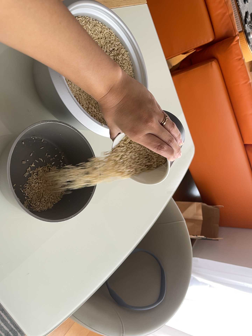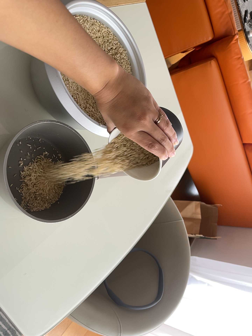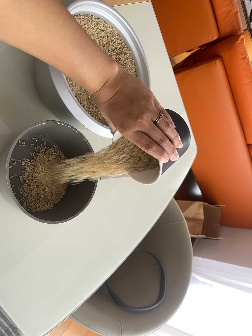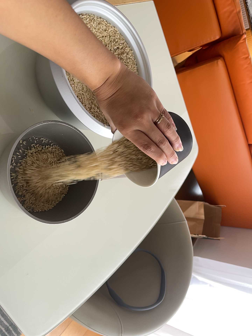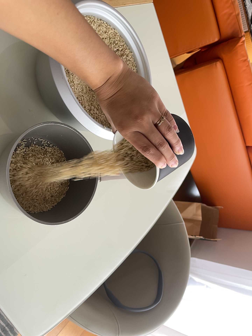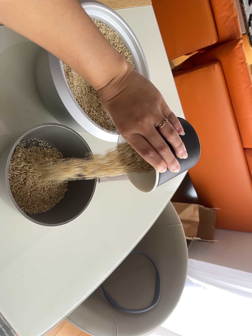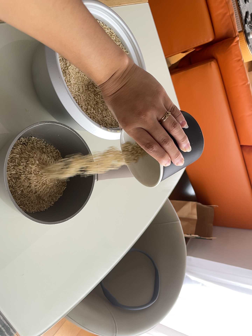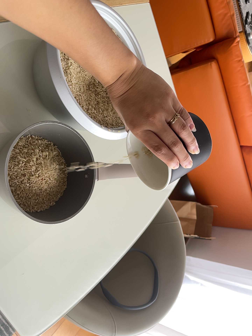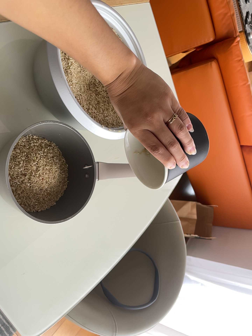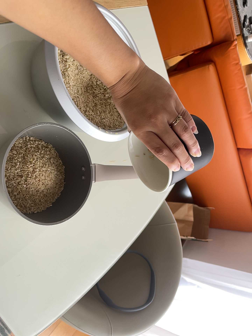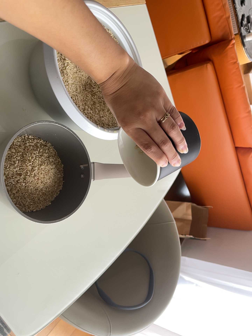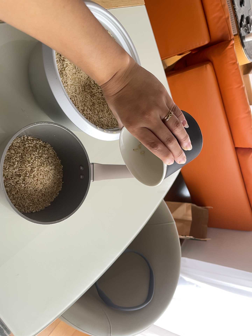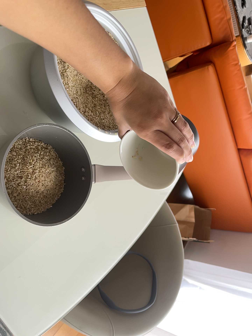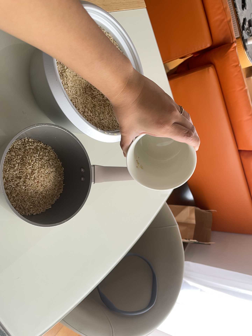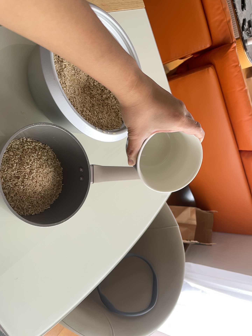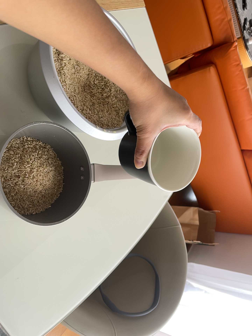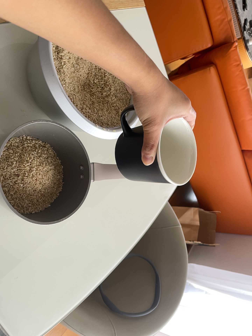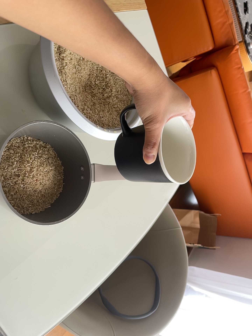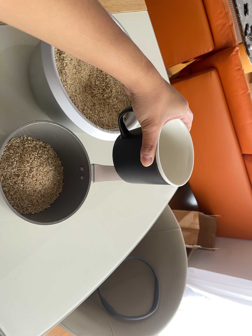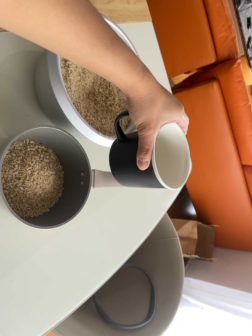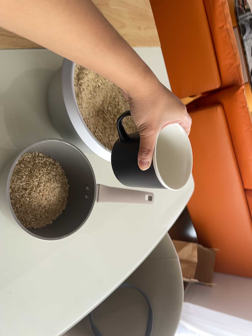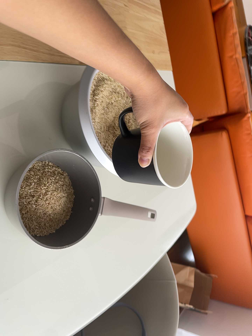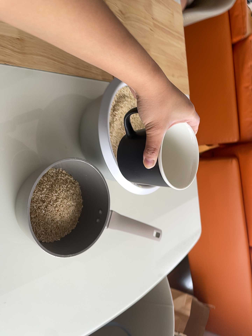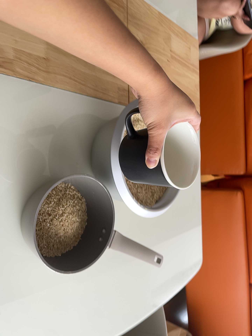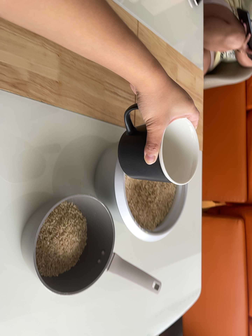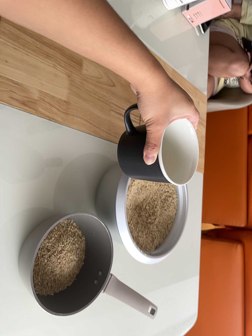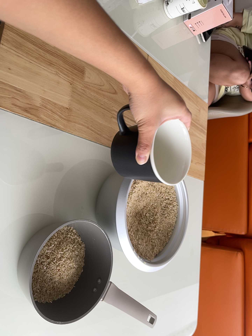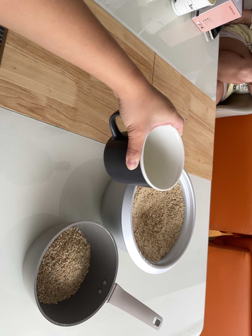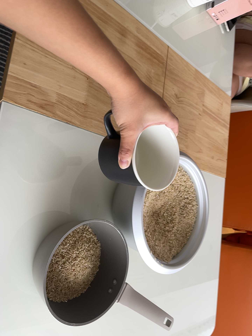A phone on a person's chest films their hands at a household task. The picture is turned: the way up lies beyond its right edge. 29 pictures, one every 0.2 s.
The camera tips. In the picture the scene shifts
downward.
The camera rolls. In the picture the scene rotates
clockwise.
0.0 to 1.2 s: The camera shifts only a little, or ends up much as it began.
1.2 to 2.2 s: The camera keeps its place and its aim.
2.2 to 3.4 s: The camera shifts only a little, or ends up much as it began.
3.4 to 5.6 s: The camera's aim tips toward the top of its view by about 25 degrees, and the scene shifts downward. It rolls about its line of sight by about 30 degrees, and the scene rotates clockwise.
The film runs forward here.
